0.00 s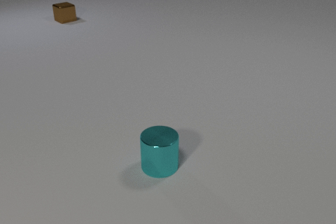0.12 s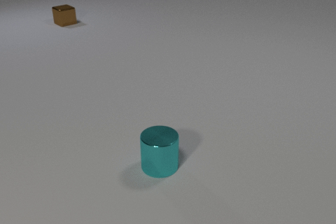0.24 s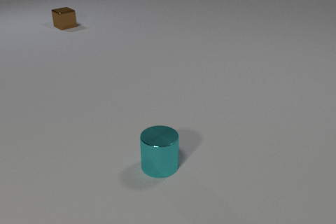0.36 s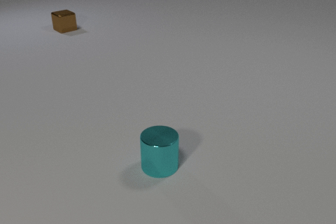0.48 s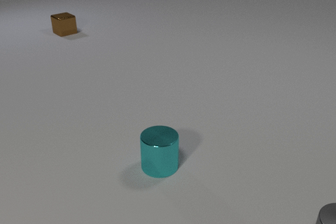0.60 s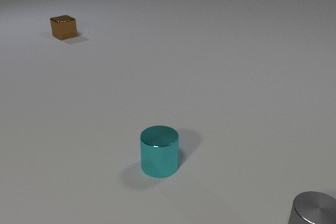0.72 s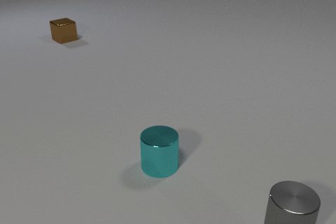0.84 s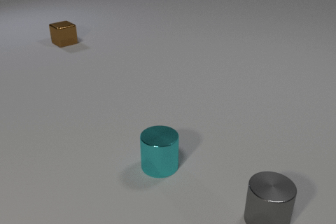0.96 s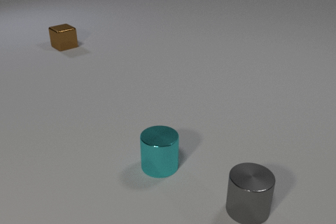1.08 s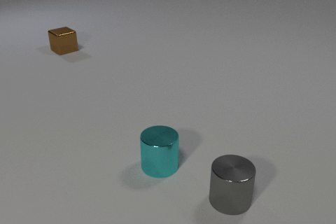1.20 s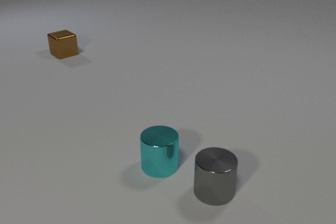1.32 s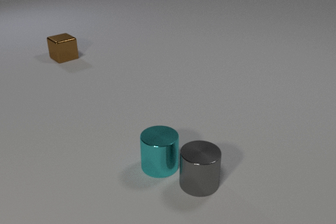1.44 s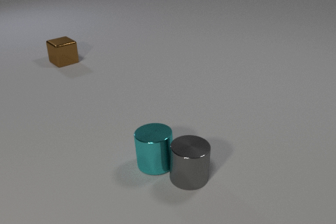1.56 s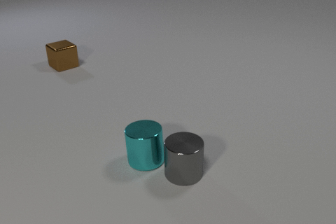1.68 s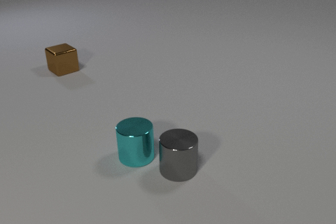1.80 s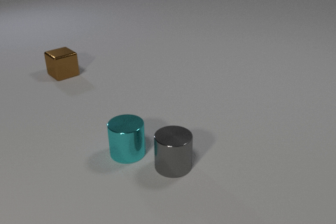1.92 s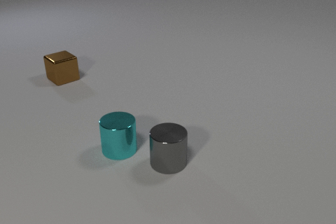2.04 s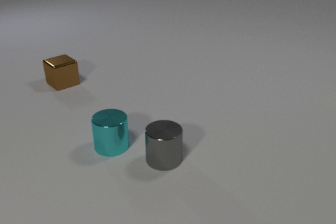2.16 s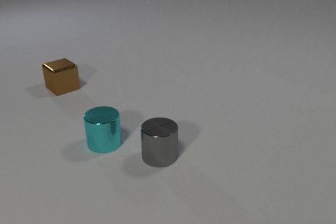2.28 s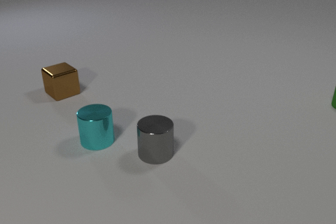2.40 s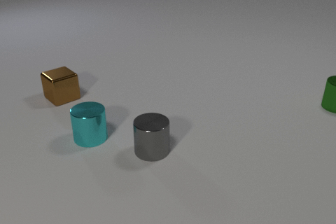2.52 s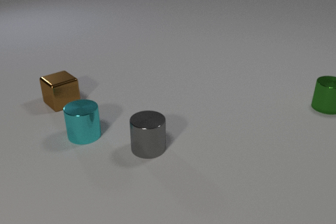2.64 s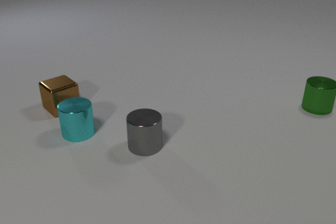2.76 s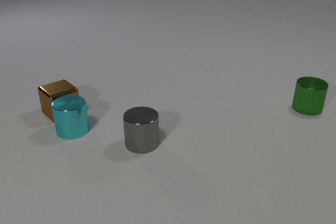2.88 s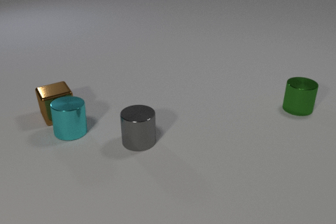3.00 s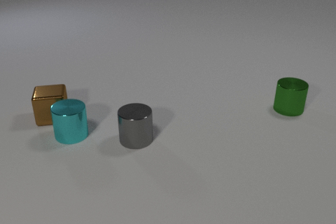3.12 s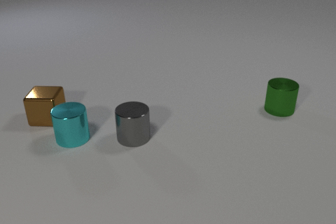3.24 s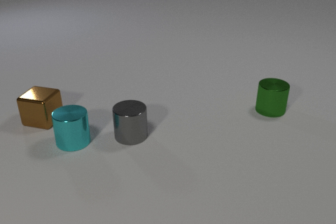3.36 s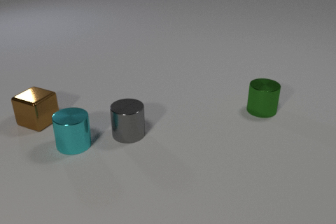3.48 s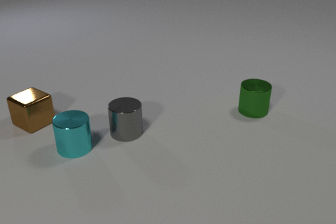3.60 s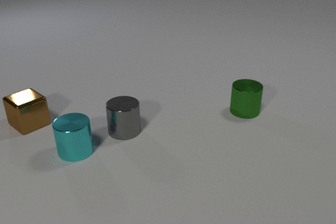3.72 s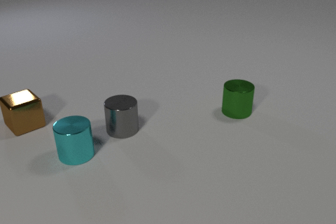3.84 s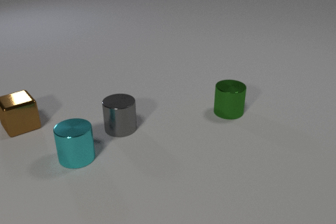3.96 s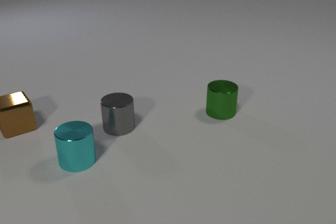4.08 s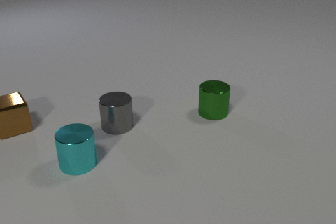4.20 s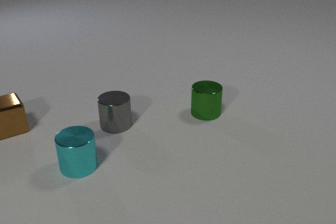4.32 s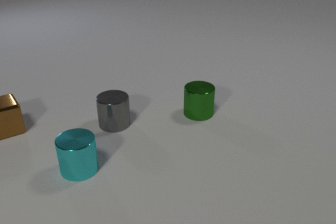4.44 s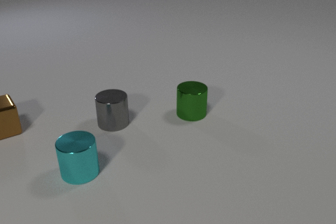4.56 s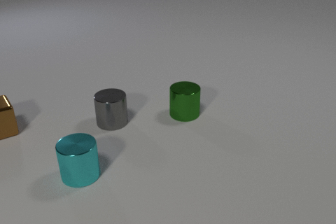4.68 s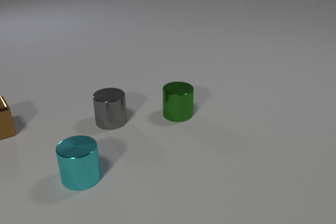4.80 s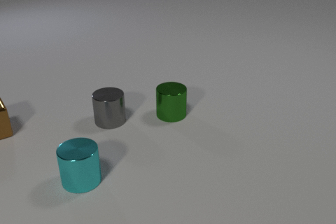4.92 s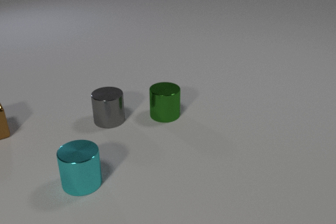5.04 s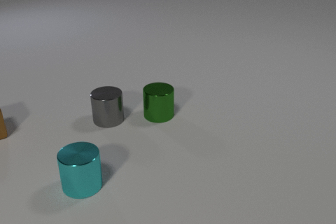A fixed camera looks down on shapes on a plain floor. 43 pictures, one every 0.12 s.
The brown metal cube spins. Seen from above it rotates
clockwise.
The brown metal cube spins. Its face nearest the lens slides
to the left.
0.00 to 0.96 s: The gray metal cylinder comes in at the bottom edge, slides to the left. The brown metal cube slides toward the camera.
0.96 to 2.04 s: The gray metal cylinder slides to the left and away from the camera. The cyan metal cylinder slides to the left and away from the camera. The brown metal cube slides toward the camera. The gray metal cylinder and the cyan metal cylinder collide.
2.04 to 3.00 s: The gray metal cylinder slides away from the camera and to the left. The cyan metal cylinder slides to the left and away from the camera. The green metal cylinder comes in at the right edge, slides to the left and toward the camera. The brown metal cube slides toward the camera, spins so that its near face slides to the left, clockwise seen from above. The cyan metal cylinder and the brown metal cube collide.
3.00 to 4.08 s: The gray metal cylinder slides away from the camera and to the left. The cyan metal cylinder slides toward the camera. The green metal cylinder slides to the left. The brown metal cube slides to the left, spins so that its near face slides to the left, clockwise seen from above.
4.08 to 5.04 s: The gray metal cylinder slides away from the camera and to the left. The cyan metal cylinder slides toward the camera. The green metal cylinder slides to the left. The brown metal cube slides to the left.
What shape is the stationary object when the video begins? cylinder.
What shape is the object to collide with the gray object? cylinder.
What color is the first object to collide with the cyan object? gray.
